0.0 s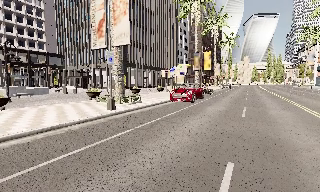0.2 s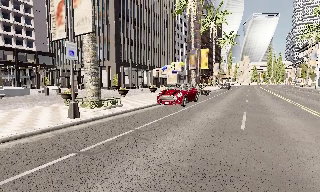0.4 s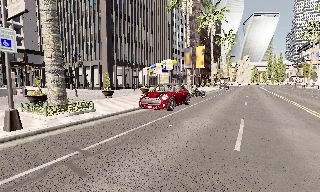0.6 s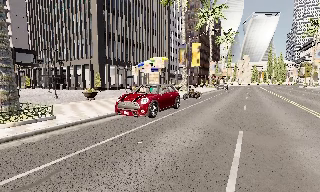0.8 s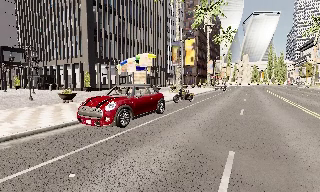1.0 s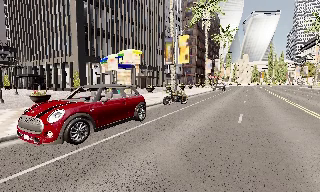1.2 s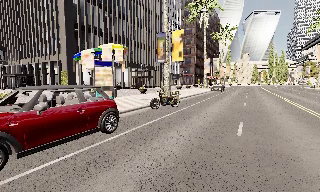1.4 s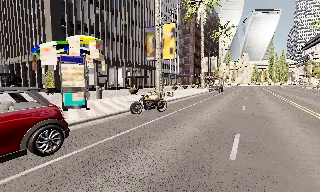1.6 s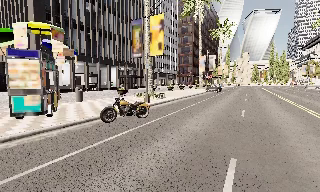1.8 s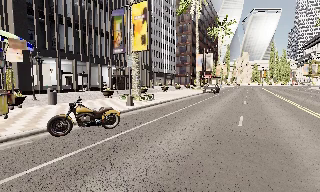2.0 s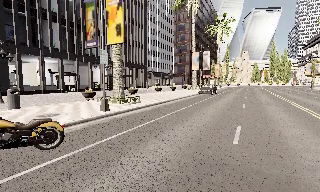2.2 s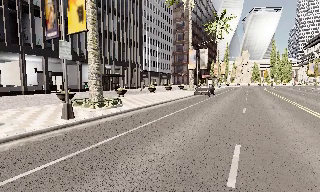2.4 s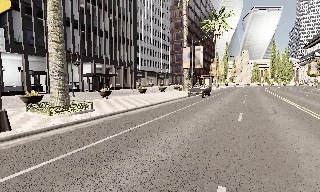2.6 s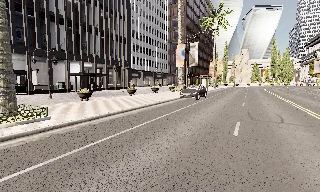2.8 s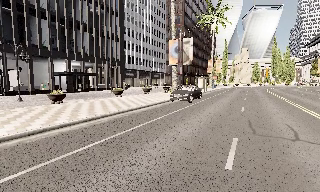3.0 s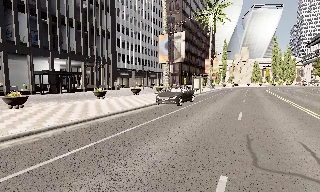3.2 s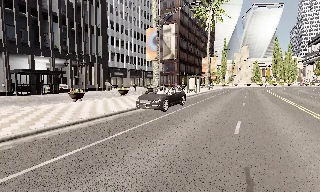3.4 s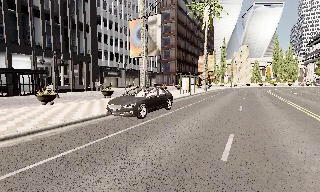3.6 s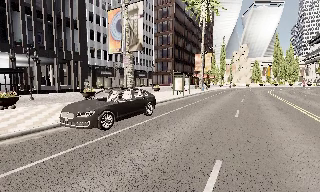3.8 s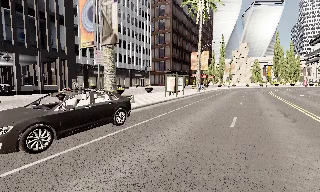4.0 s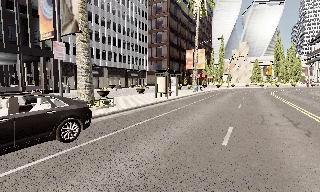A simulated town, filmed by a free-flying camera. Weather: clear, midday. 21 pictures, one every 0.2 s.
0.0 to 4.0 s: The camera travels forward and to its right, about 45 m, so what stands in front looms larger.
The film runs backward here.
